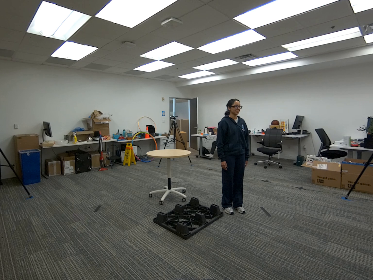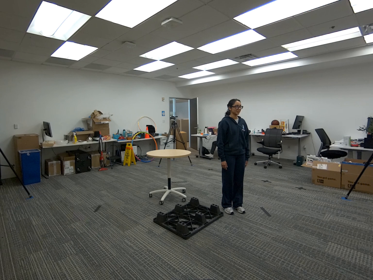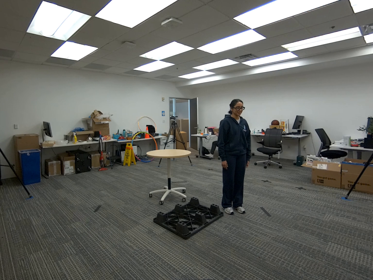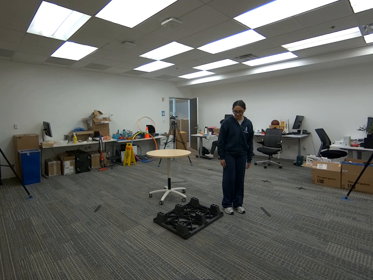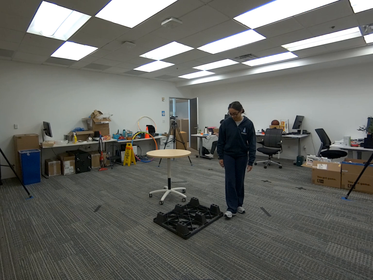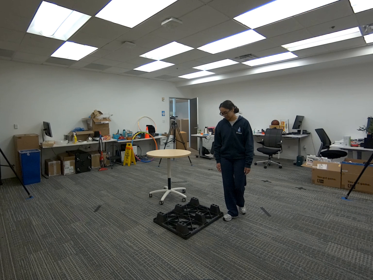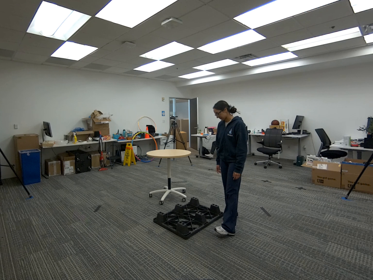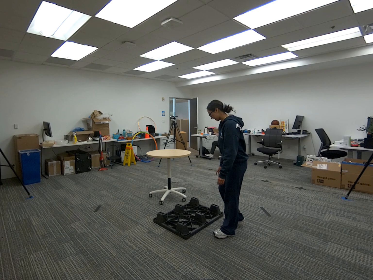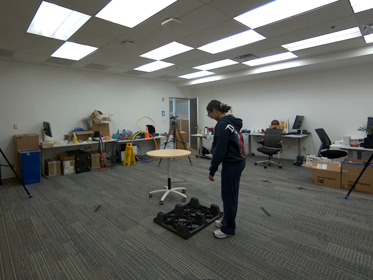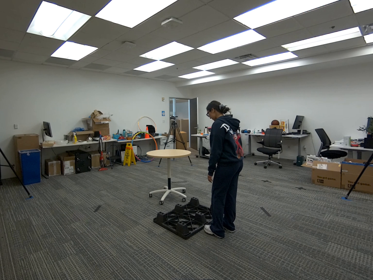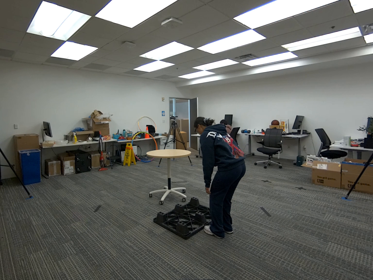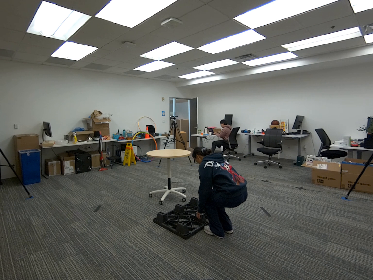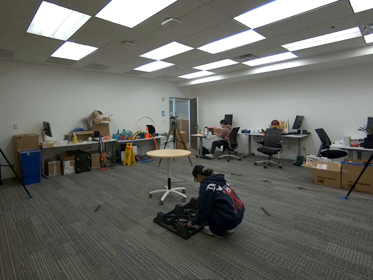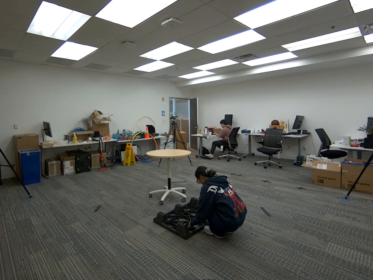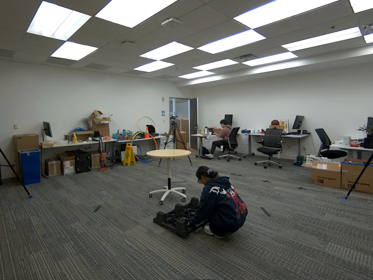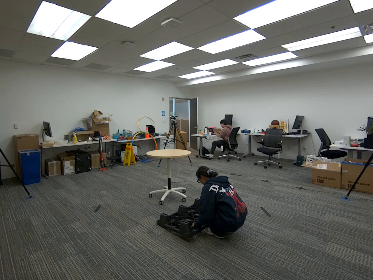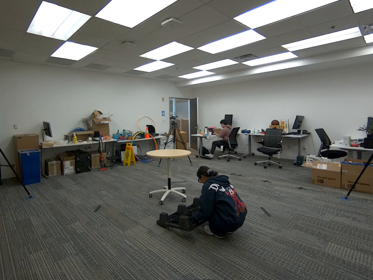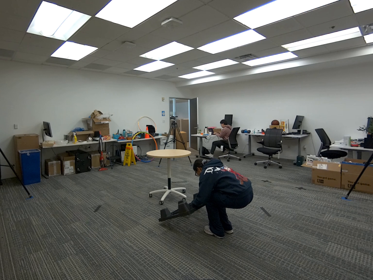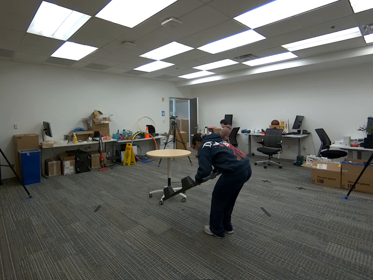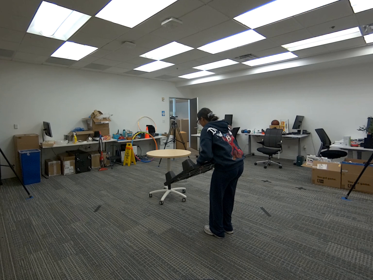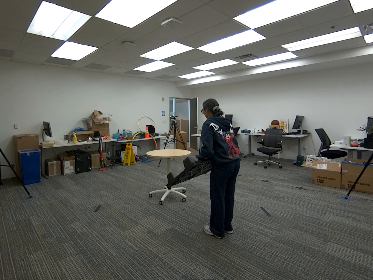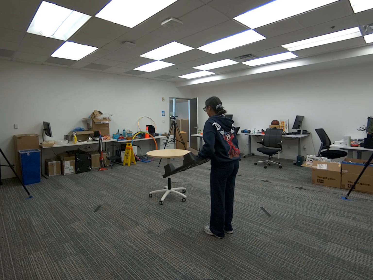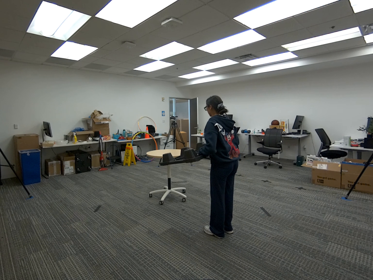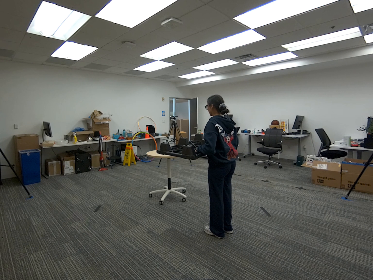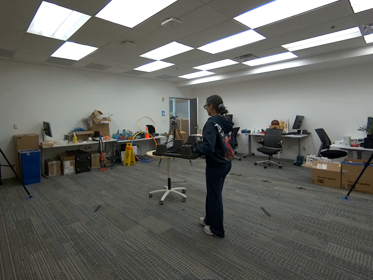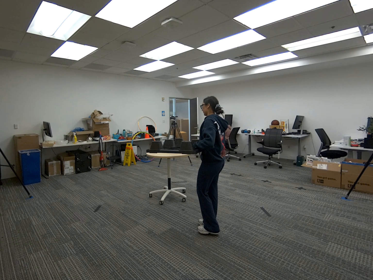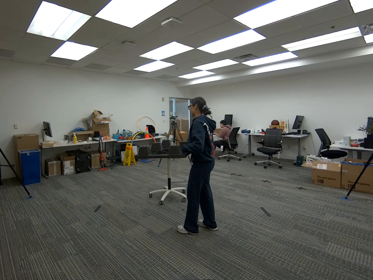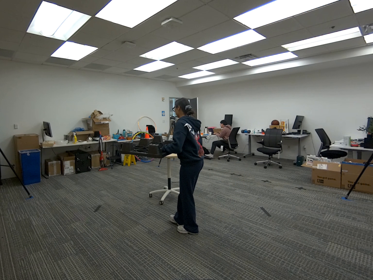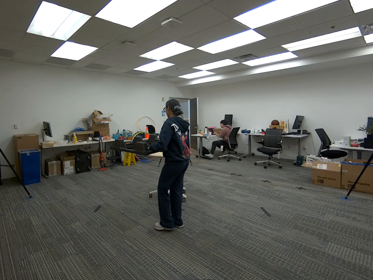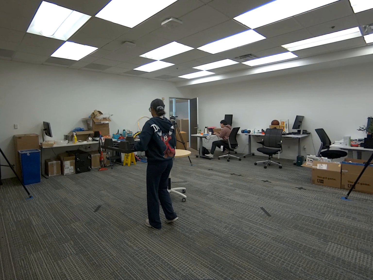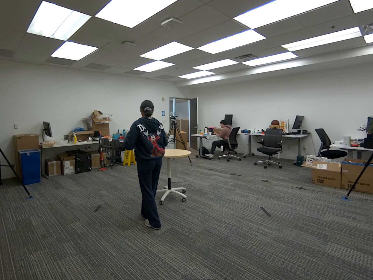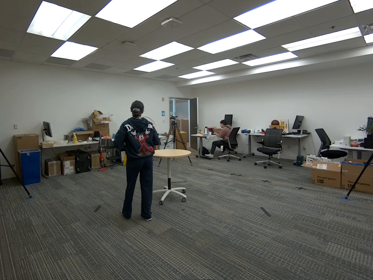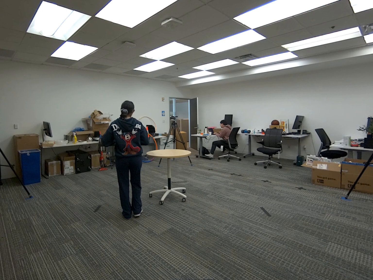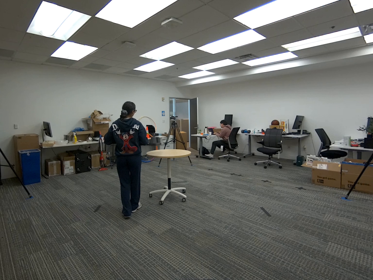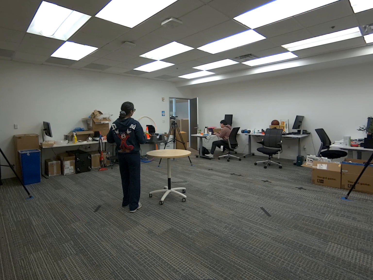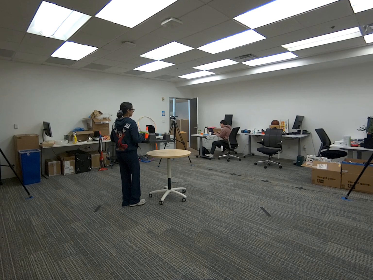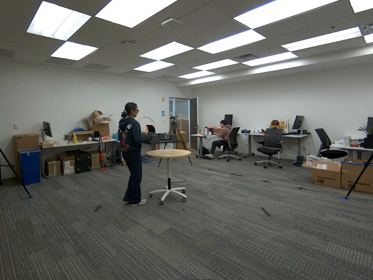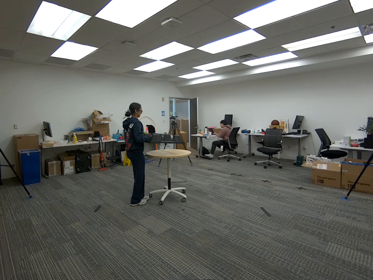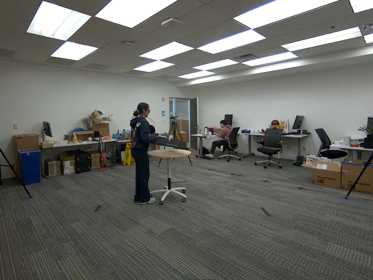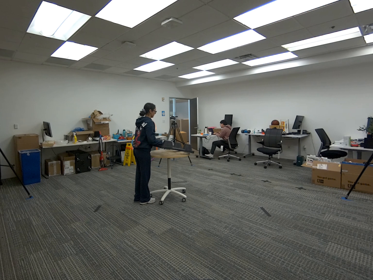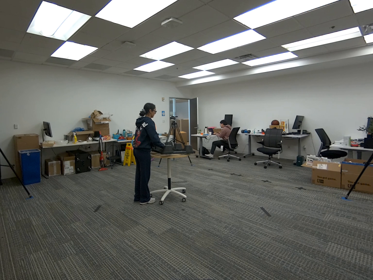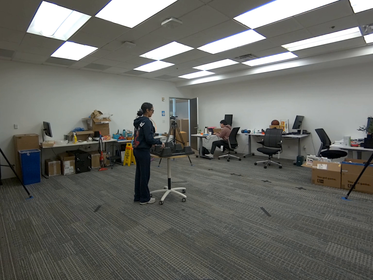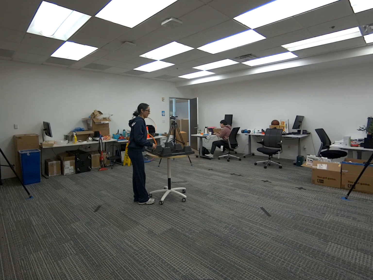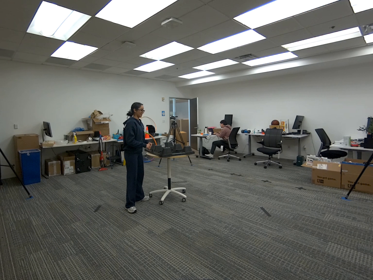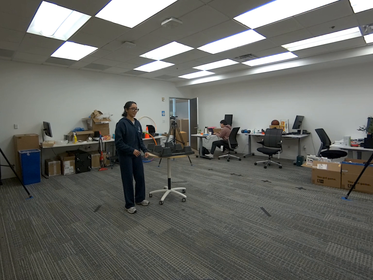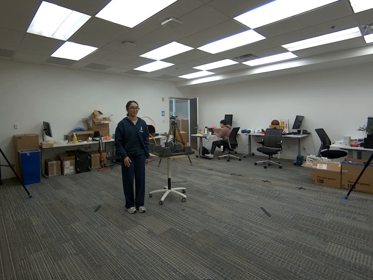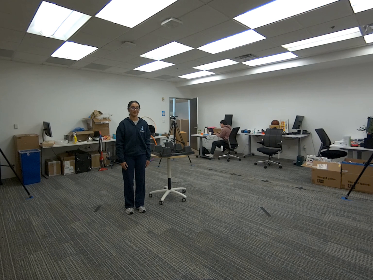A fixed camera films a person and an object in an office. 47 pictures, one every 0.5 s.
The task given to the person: Walk over to the platform on the ground and pick up the platform and place the platform on the round table.
